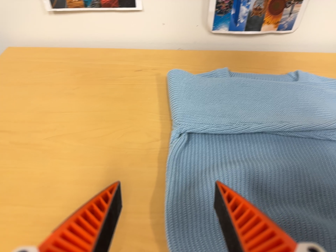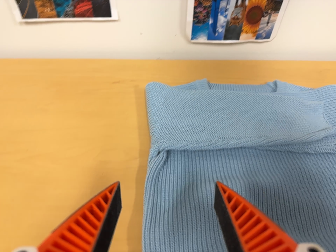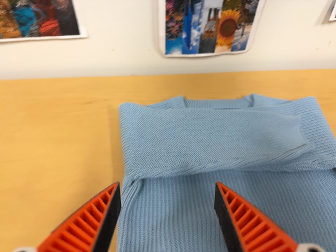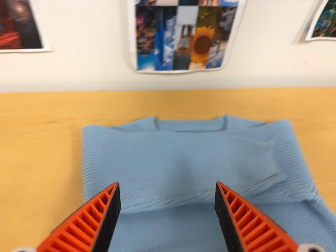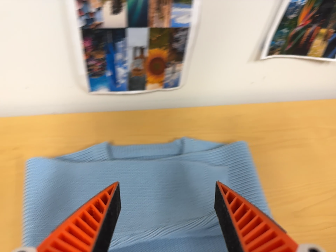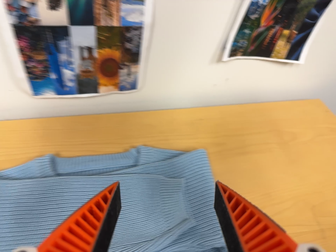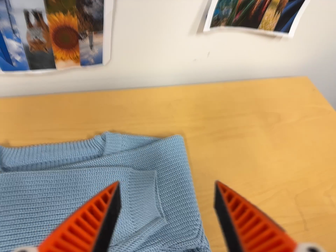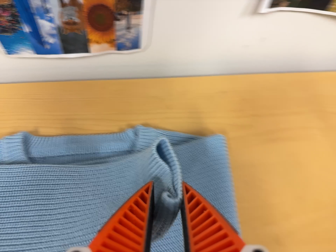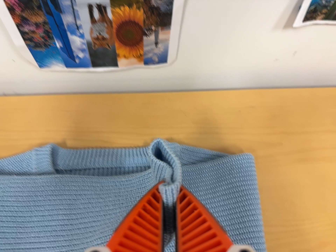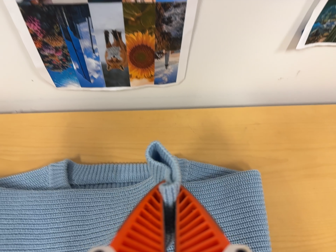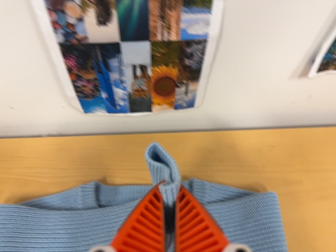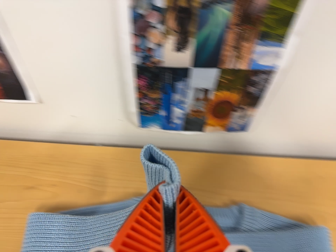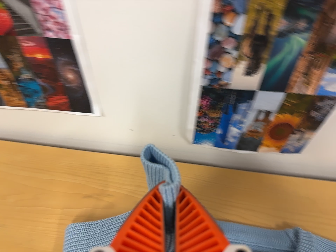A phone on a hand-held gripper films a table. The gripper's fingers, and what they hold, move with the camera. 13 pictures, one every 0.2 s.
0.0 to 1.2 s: The scene slides to the left, as the camera pans about 25 degrees to its right. It travels toward the top of its view, to its right and forward, about 32 cm, so close, fixed things drift downward. Its aim tips toward the bottom of its view by about 10 degrees.
1.2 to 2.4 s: The camera pans to its left by about 25 degrees. It travels to its left and toward the top of its view, about 18 cm, so close, fixed things drift to the right. Its aim tips toward the top of its view by about 10 degrees, and the scene shifts downward. It rolls about its line of sight by about 15 degrees, and the scene rotates clockwise.
The film runs backward here.
